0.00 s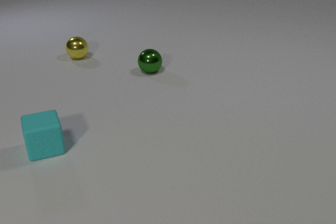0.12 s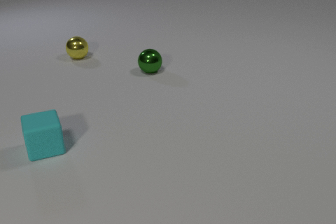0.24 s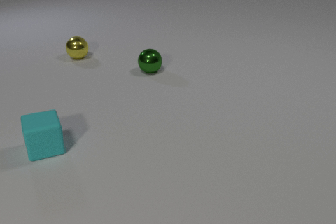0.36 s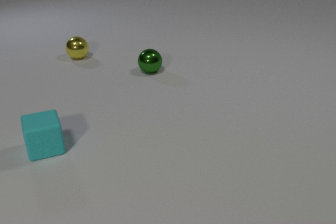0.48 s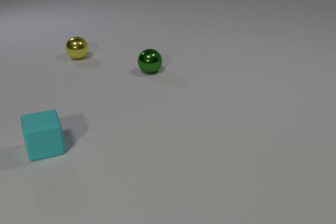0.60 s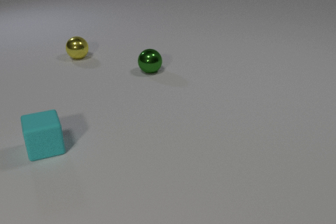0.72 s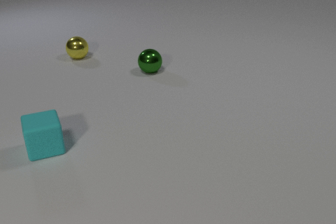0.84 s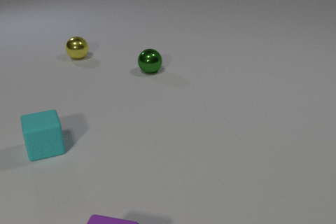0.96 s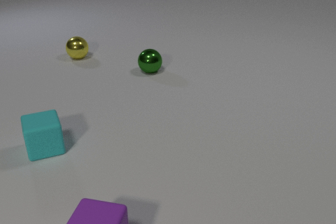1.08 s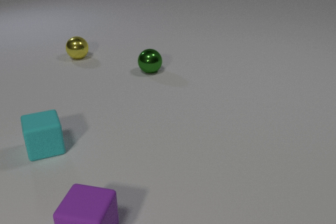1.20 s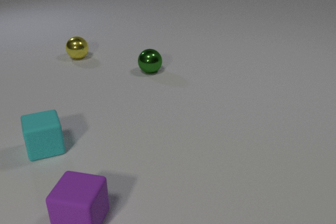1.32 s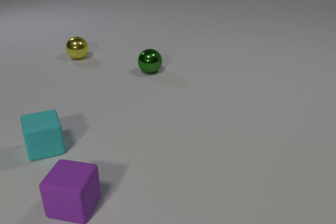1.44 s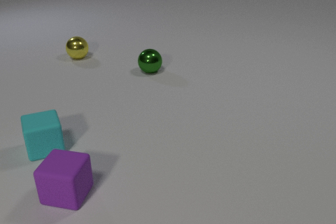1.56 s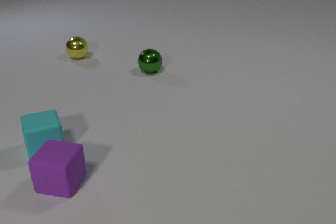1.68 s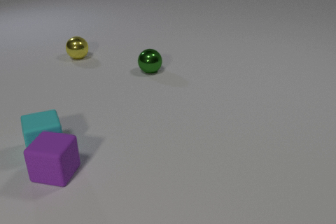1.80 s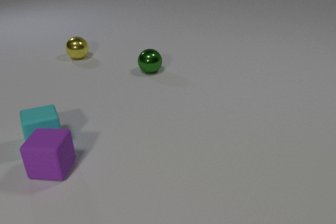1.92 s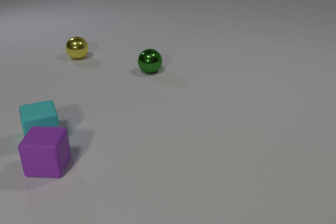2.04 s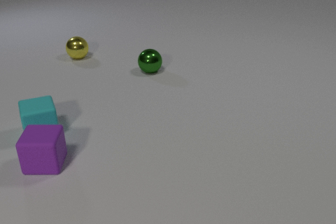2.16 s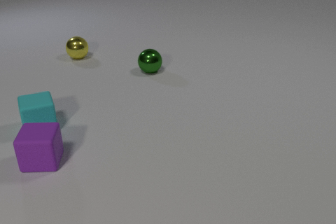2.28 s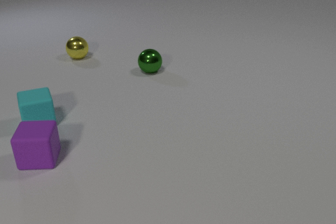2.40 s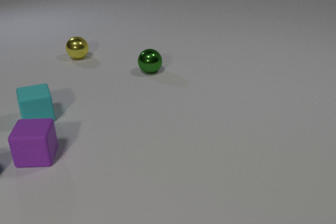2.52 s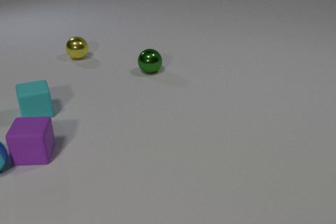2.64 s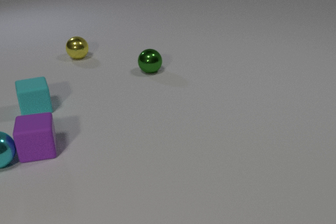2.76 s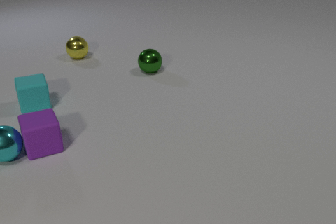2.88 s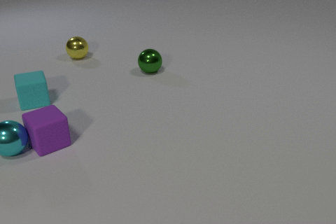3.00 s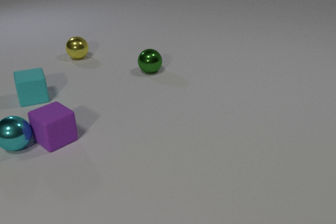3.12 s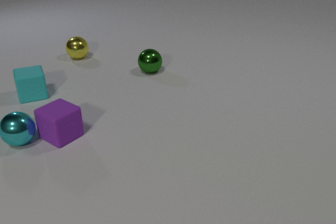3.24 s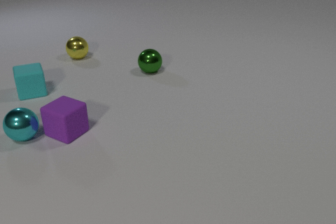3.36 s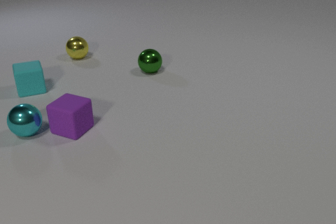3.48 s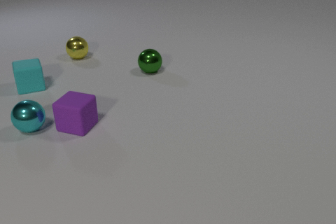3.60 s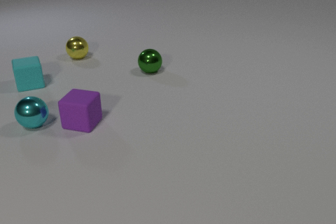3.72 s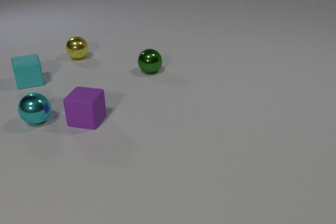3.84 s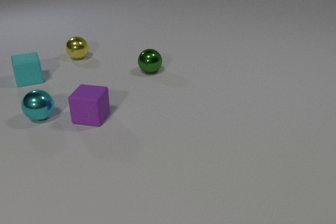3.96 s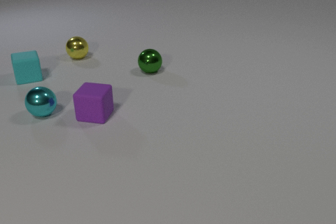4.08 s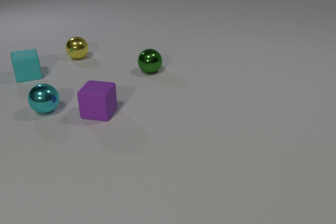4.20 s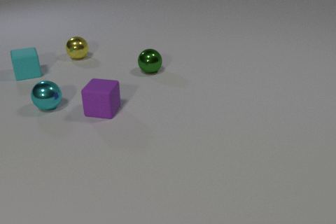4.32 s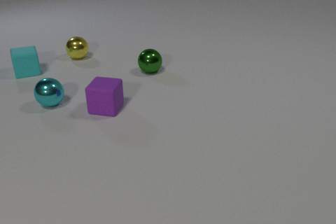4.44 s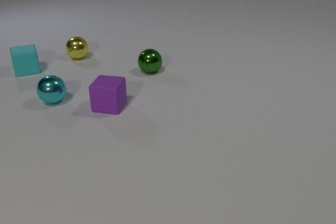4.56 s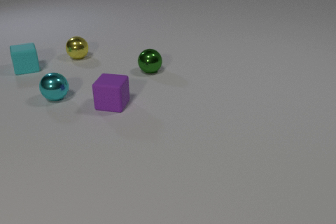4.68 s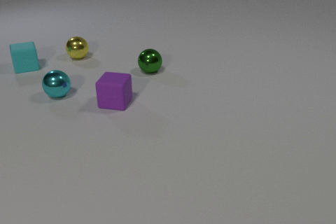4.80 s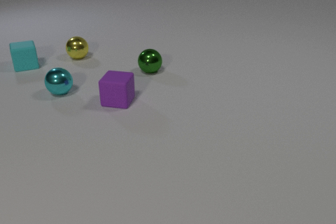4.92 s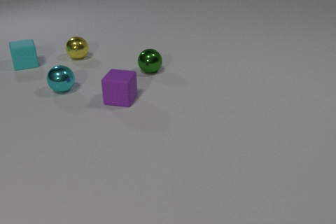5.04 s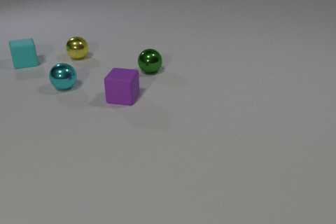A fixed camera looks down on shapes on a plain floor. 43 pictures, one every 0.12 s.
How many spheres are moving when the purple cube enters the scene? 0.
What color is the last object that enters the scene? cyan.
How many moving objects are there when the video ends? 3.
0.00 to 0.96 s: The purple rubber cube comes in at the bottom edge, slides away from the camera and to the left.
0.96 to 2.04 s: The purple rubber cube slides away from the camera. The cyan rubber cube slides away from the camera. The purple rubber cube and the cyan rubber cube collide.
2.04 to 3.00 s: The purple rubber cube slides away from the camera, spins counterclockwise seen from above by about 45 degrees, its near face sliding to the right. The cyan rubber cube slides away from the camera. The cyan metal sphere comes in at the left edge, rolls away from the camera and to the right. The purple rubber cube and the cyan metal sphere collide.
3.00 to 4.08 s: The purple rubber cube slides to the right and away from the camera, spins so that its near face slides to the right, counterclockwise seen from above. The cyan rubber cube slides away from the camera. The cyan metal sphere rolls away from the camera and to the right.
4.08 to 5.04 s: The purple rubber cube slides away from the camera and to the right. The cyan rubber cube slides away from the camera. The cyan metal sphere rolls away from the camera and to the right.
